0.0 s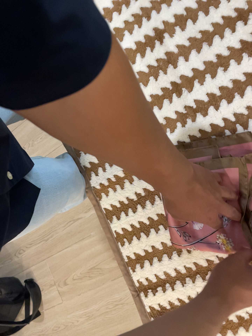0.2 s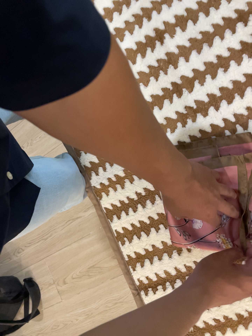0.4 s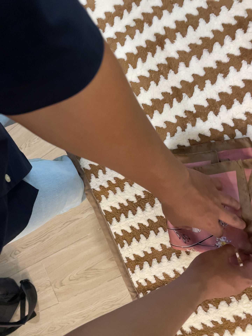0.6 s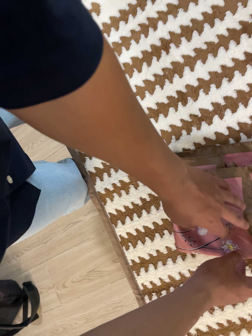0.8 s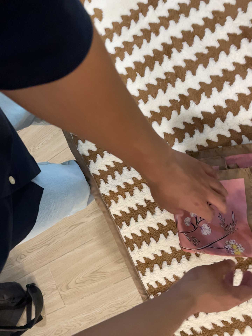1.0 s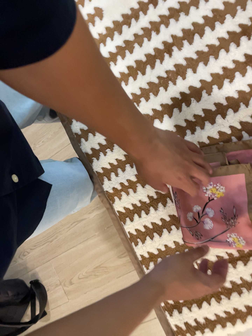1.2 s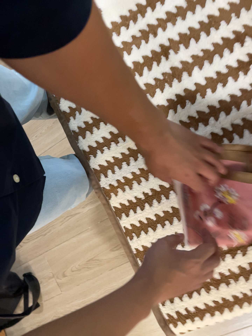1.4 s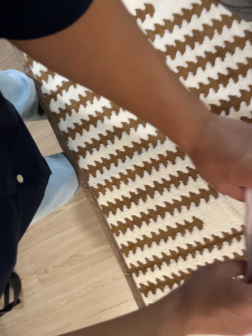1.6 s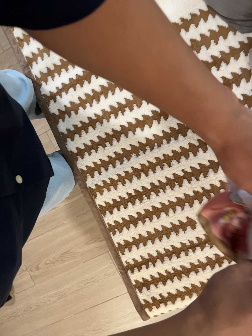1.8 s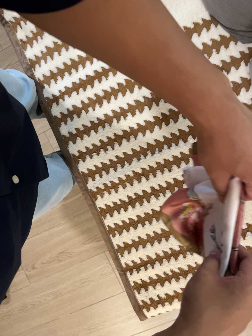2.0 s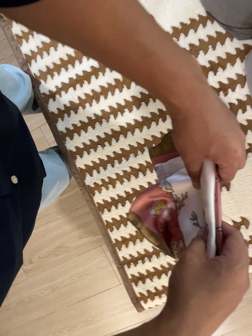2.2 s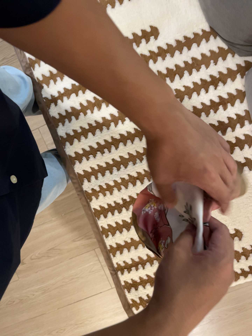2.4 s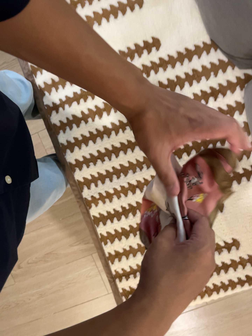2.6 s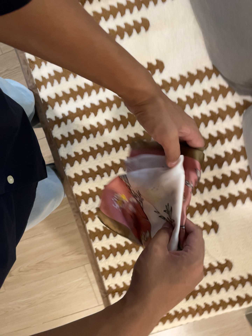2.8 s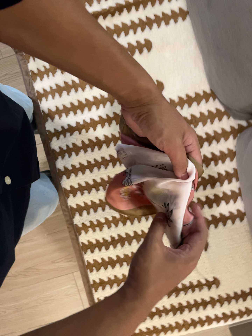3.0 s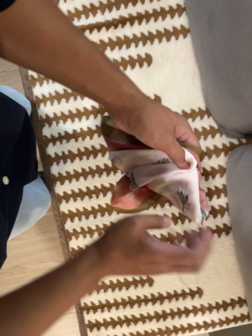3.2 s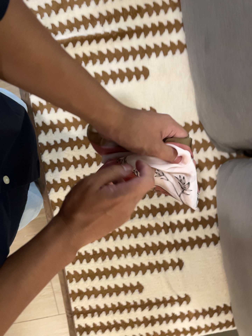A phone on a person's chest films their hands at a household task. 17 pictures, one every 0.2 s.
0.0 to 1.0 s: The camera travels to its left, about 6 cm.
1.0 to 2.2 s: The camera pans to its right by about 15 degrees. It travels backward, to its left and toward the top of its view, about 18 cm, so what stands in front gets smaller.
2.2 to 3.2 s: The camera travels toward the top of its view and backward, about 18 cm, so close, fixed things drift downward. It rolls about its line of sight by about 10 degrees, and the scene rotates clockwise.
The film runs backward here.
